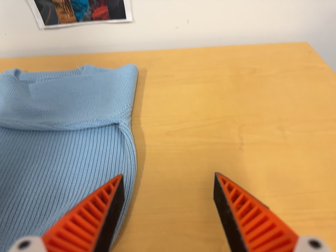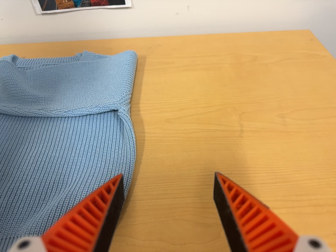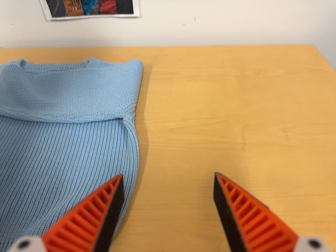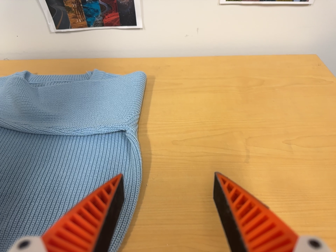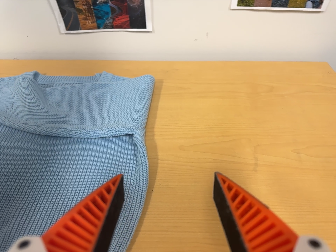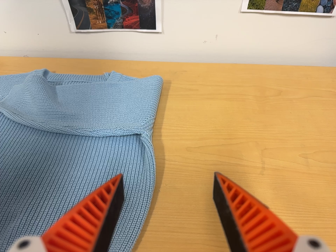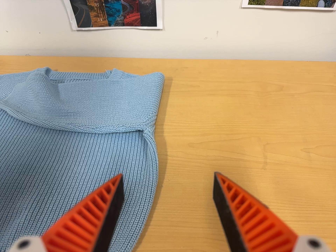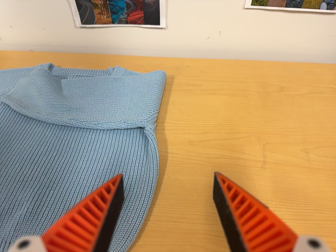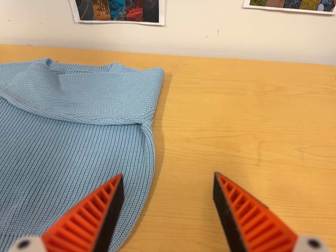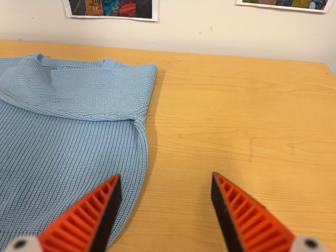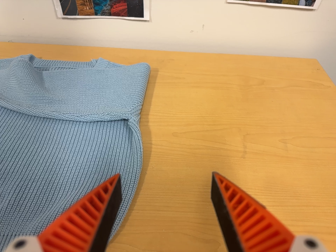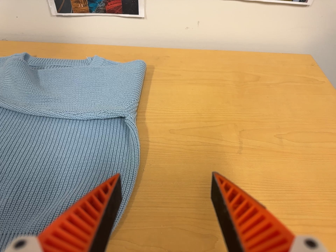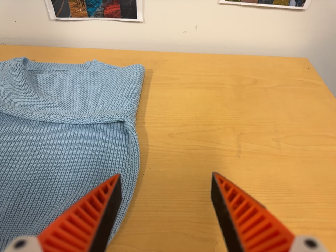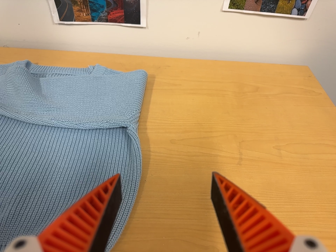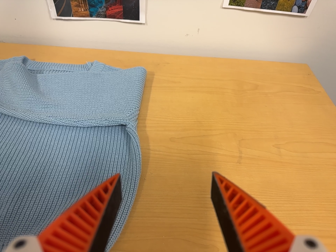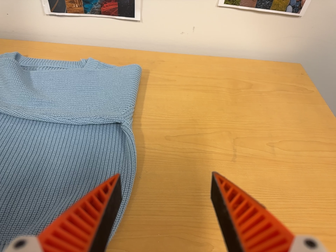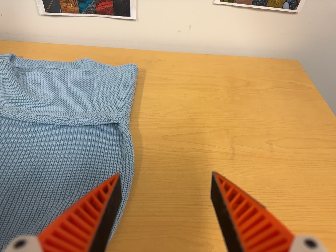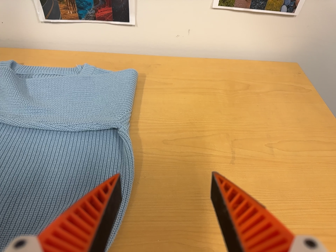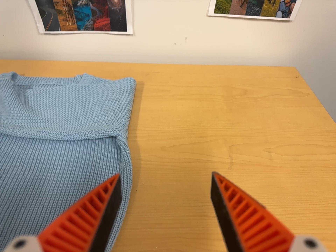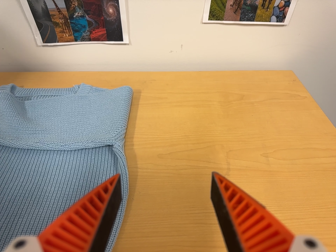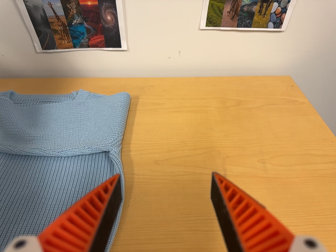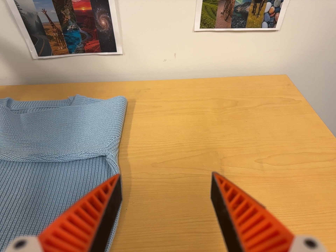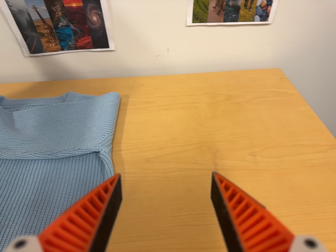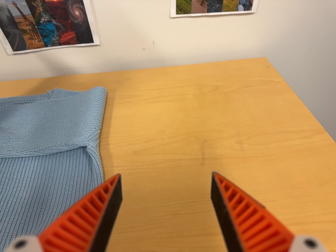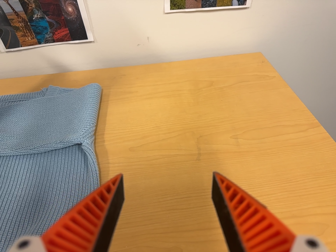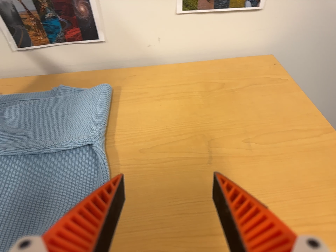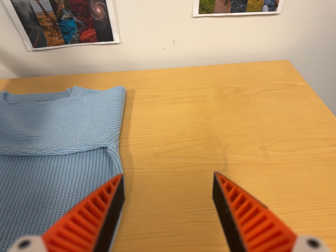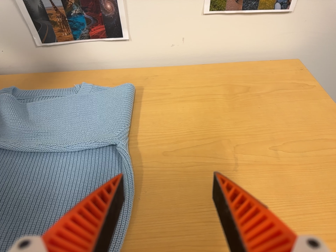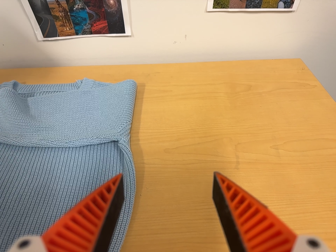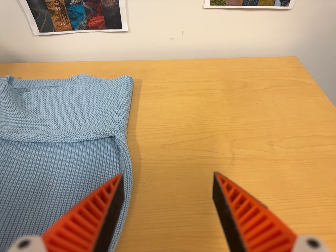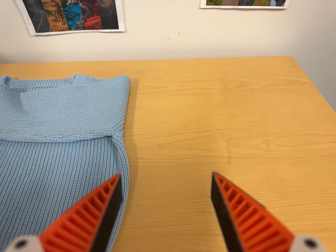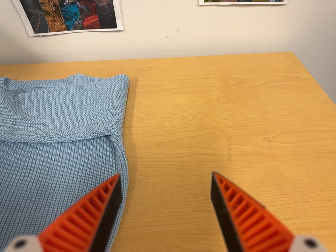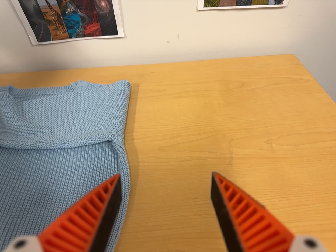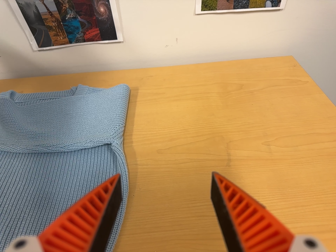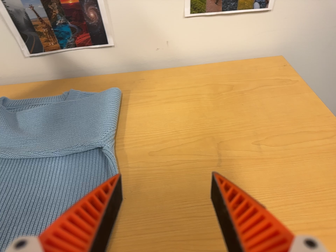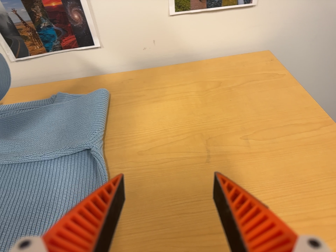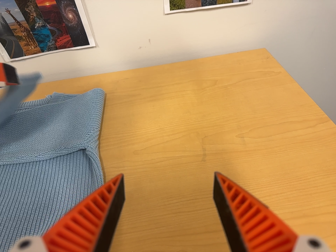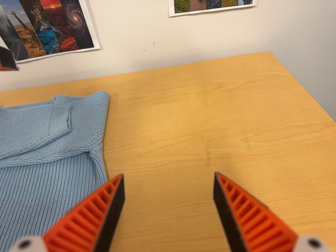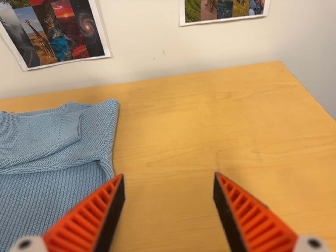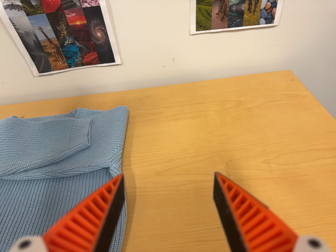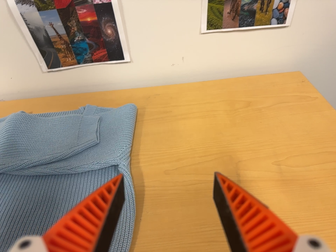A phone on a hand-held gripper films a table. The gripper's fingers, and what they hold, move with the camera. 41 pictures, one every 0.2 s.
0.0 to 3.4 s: The camera shifts only a little, or ends up much as it began.
3.4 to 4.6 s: The camera travels to its right, about 7 cm, so close, fixed things drift to the left. It rolls about its line of sight by about 10 degrees, and the scene rotates counterclockwise.
4.6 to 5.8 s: The camera travels to its left, about 5 cm, so close, fixed things drift to the right.
5.8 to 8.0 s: The camera shifts only a little, or ends up much as it began.
The film runs forward here.
